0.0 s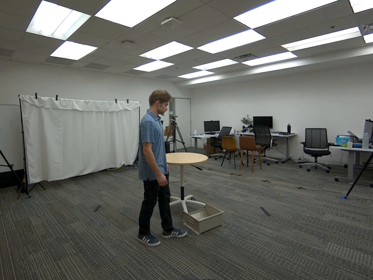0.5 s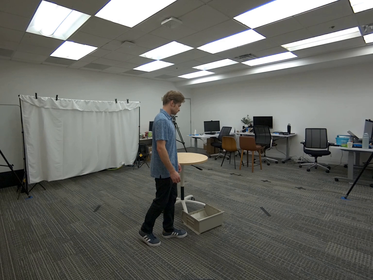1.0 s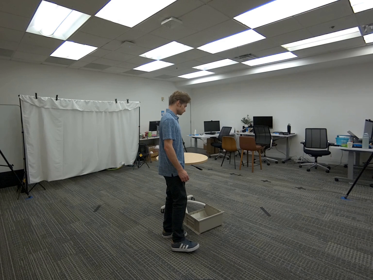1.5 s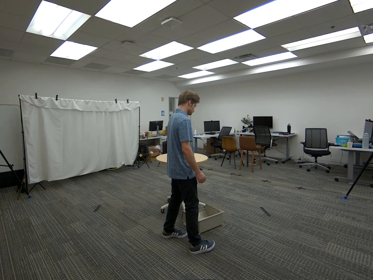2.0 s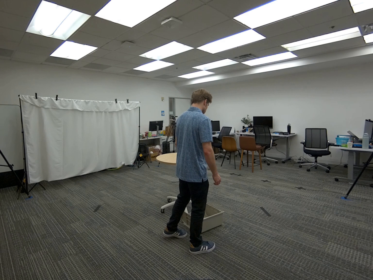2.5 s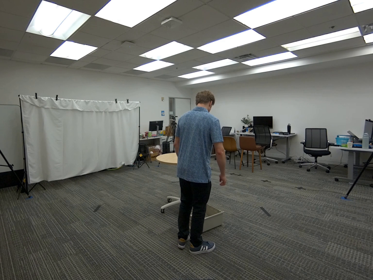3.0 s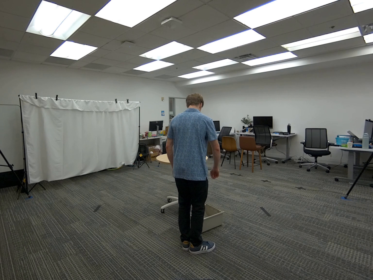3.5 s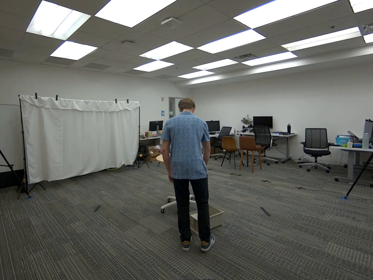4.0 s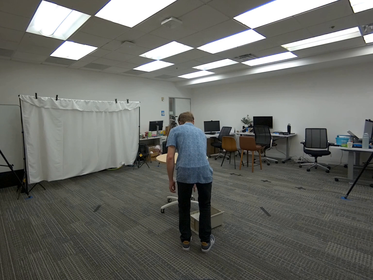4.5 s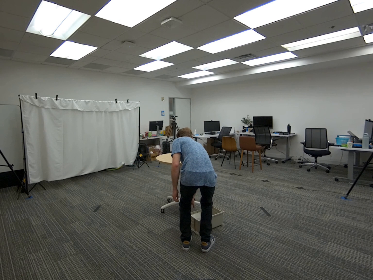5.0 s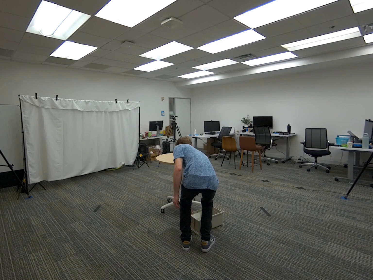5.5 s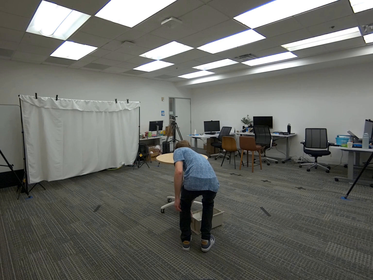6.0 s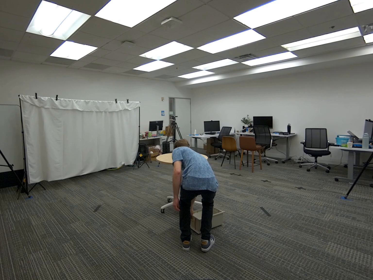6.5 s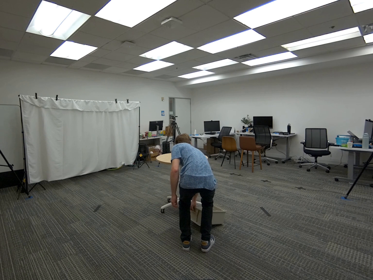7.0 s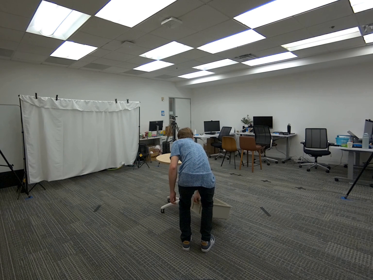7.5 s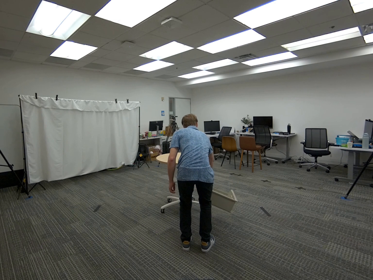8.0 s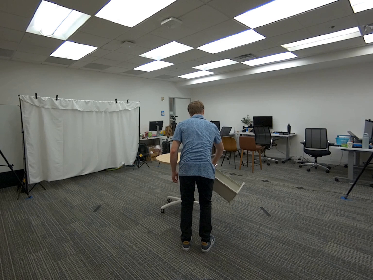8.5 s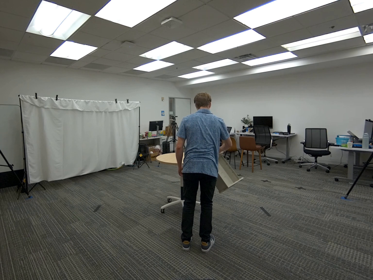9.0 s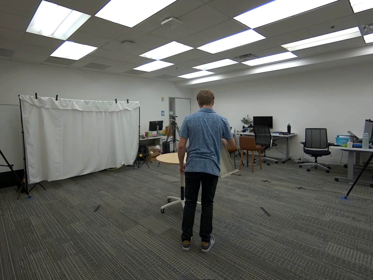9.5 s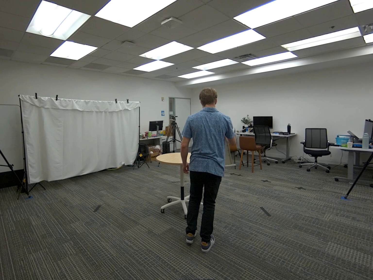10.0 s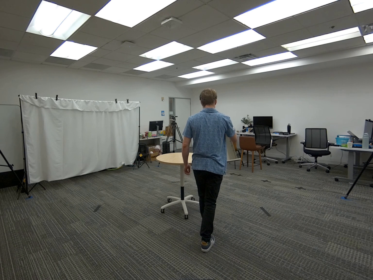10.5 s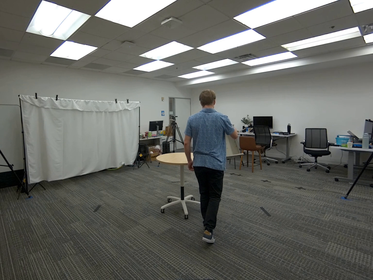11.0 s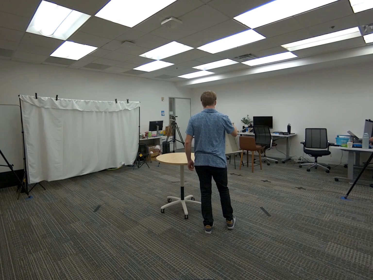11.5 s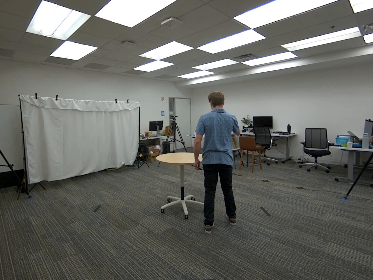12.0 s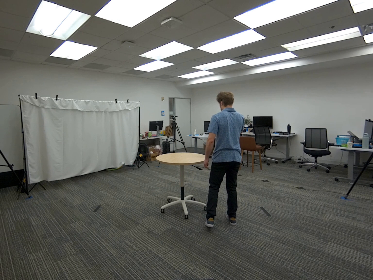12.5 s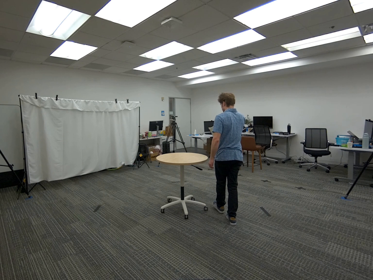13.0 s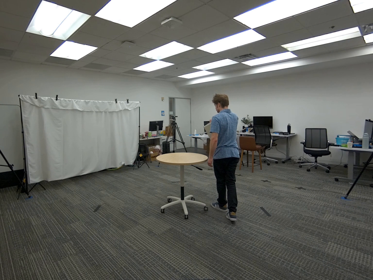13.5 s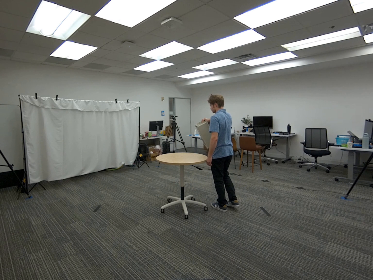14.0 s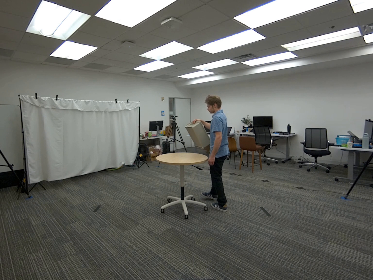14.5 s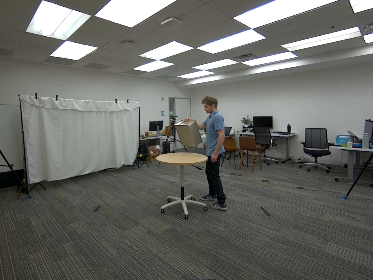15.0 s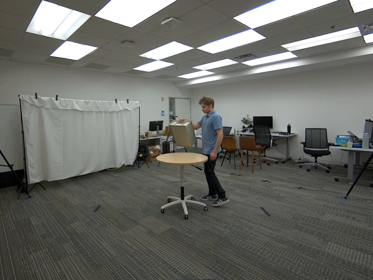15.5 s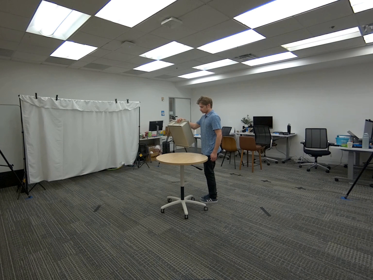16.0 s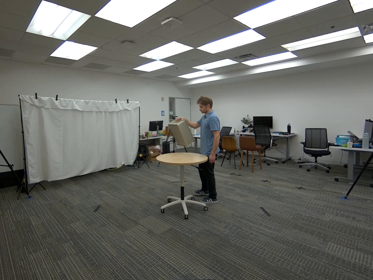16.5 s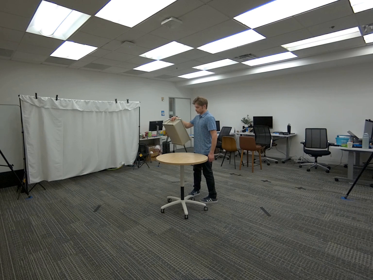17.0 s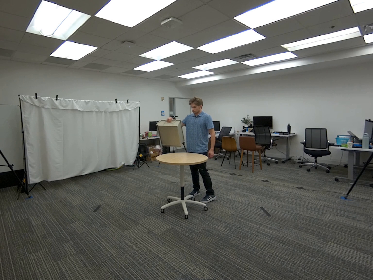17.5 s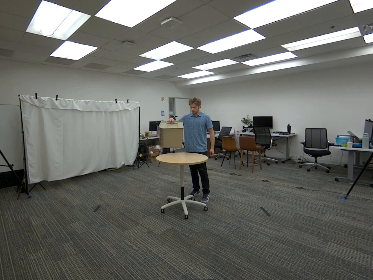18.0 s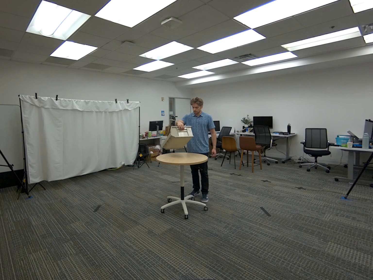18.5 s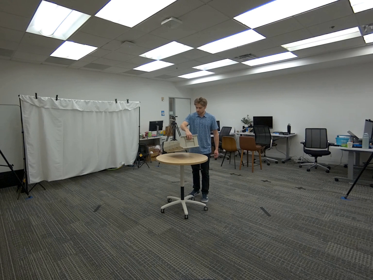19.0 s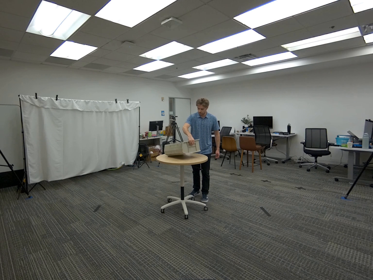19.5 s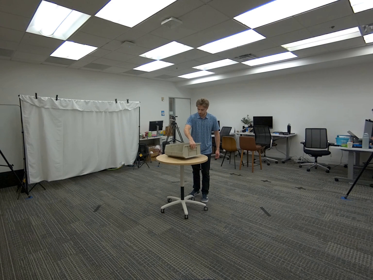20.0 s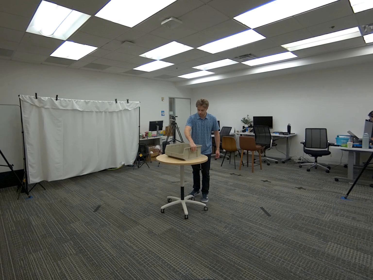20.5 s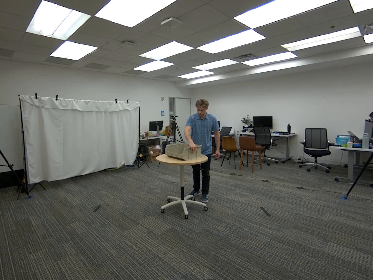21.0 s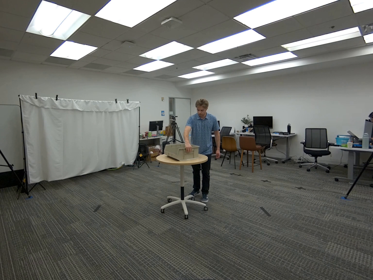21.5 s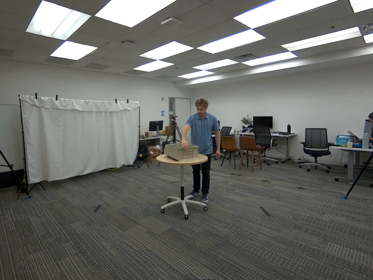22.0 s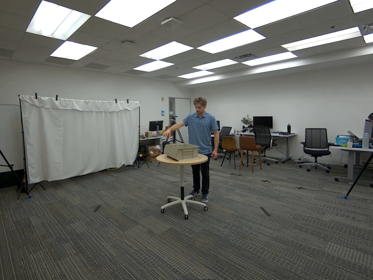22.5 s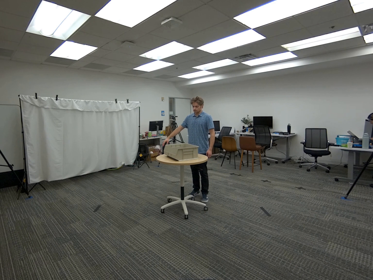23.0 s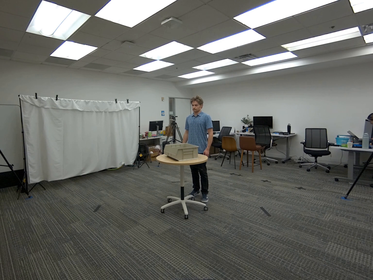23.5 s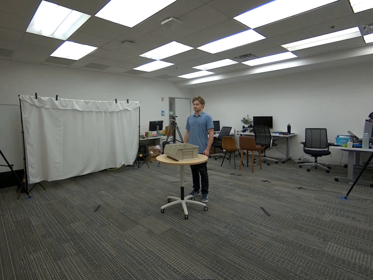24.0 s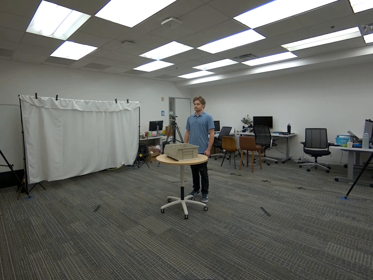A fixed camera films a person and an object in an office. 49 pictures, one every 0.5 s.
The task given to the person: Walk over to the beige bin on the ground and pick up the bin from the left side using your right hand and place the beige bin on the round table.
